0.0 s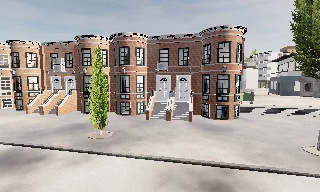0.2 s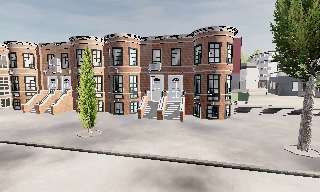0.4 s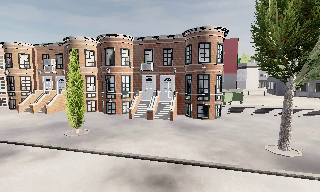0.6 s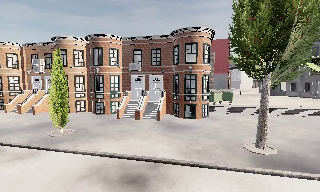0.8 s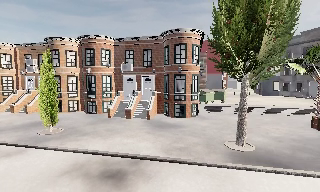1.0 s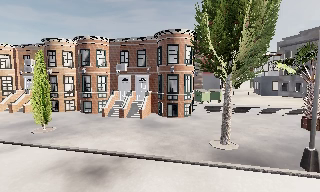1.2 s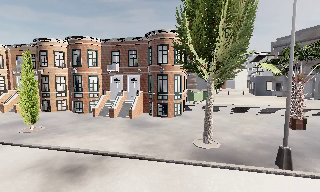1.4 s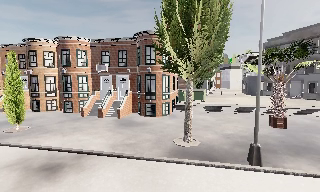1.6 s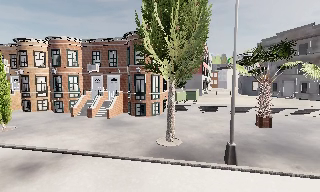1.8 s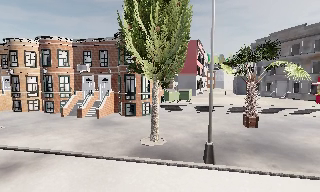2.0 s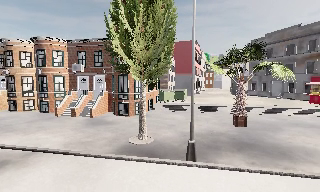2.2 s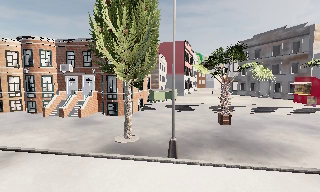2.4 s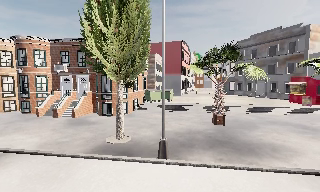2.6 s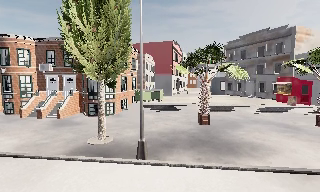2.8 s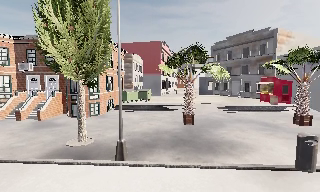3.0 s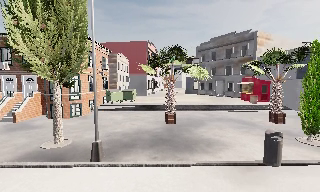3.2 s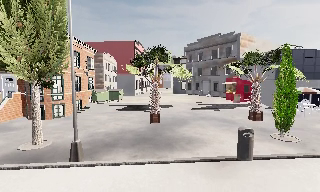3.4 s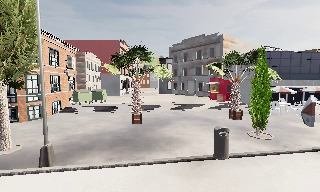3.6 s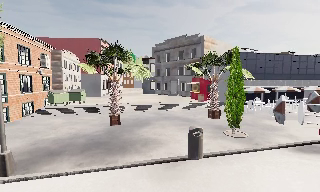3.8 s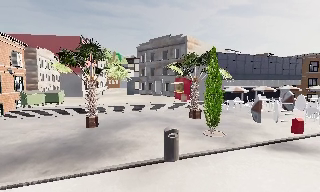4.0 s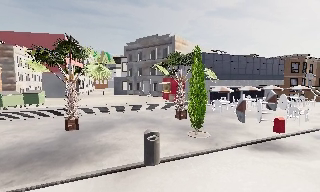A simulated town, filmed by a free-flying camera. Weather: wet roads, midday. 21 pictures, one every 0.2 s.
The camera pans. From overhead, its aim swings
clockwise.
The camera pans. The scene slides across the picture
to the left.
0.0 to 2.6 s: The camera travels to its right, about 9 m, so close, fixed things drift to the left.
2.6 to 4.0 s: The camera pans to its right, which is clockwise from overhead, by about 30 degrees. It travels to its right, about 3 m, so close, fixed things drift to the left.
The film runs forward here.
